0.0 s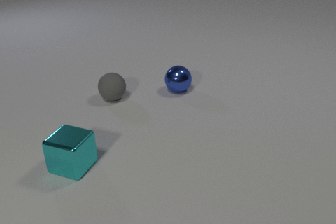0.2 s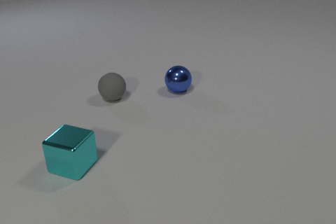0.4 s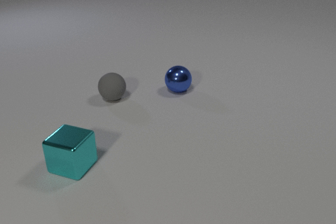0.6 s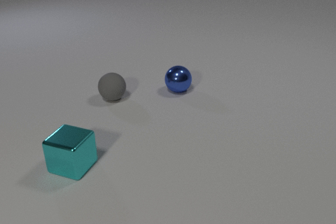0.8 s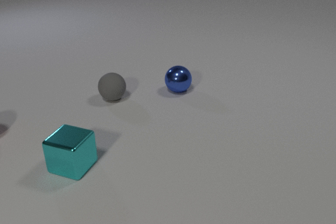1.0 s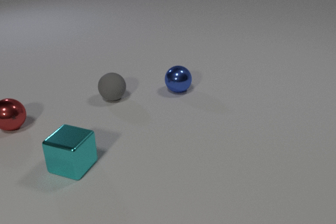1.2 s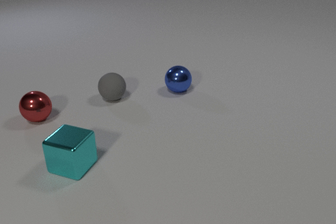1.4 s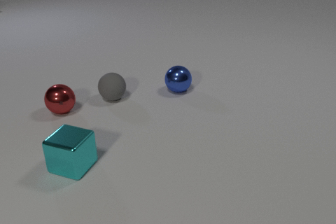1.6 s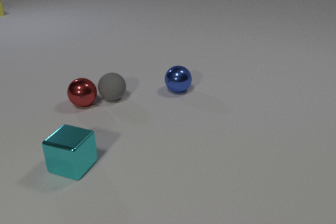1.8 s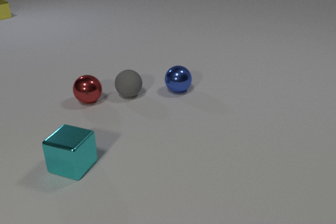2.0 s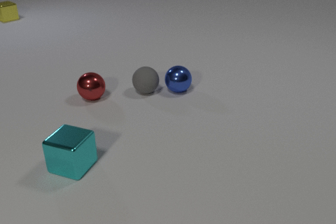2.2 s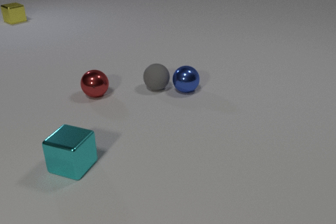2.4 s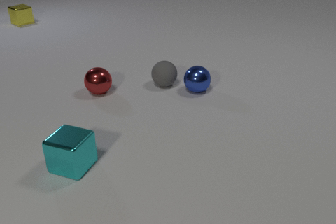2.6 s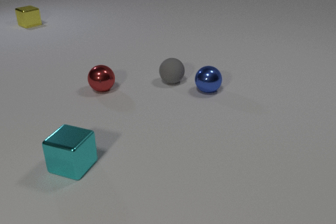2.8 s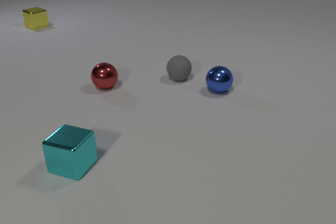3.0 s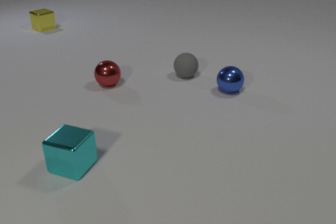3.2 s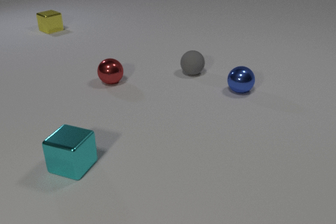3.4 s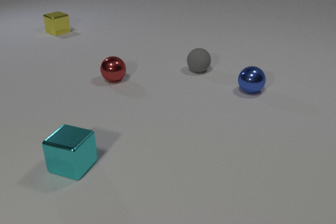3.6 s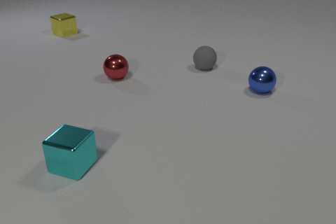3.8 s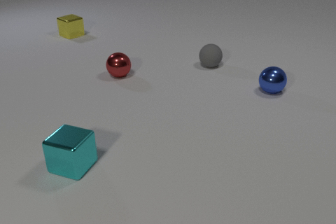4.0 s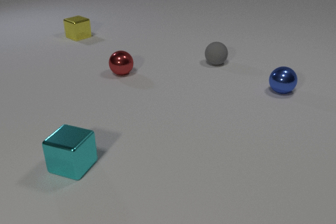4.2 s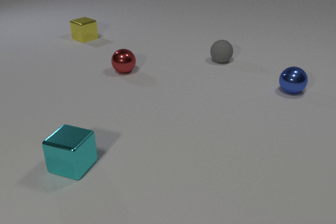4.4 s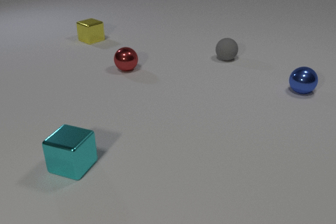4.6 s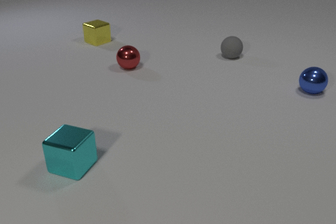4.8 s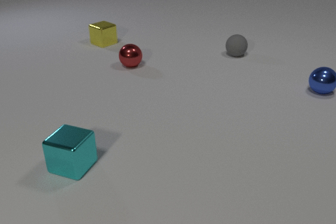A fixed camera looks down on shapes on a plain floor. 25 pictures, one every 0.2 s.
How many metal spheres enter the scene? 1.
How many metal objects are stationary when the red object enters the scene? 2.
What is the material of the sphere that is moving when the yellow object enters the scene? metal.
0.0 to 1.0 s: The red metal sphere comes in at the left edge, rolls to the right.
1.0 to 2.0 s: The red metal sphere rolls to the right and away from the camera. The gray rubber sphere rolls to the right. The yellow metal cube comes in at the left edge, slides toward the camera and to the right. The red metal sphere and the gray rubber sphere collide.
2.0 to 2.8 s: The red metal sphere rolls away from the camera and to the right. The gray rubber sphere rolls to the right and away from the camera. The blue metal sphere rolls to the right. The yellow metal cube slides toward the camera and to the right. The gray rubber sphere and the blue metal sphere collide.
2.8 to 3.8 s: The red metal sphere rolls away from the camera and to the right. The gray rubber sphere rolls away from the camera and to the right. The blue metal sphere rolls to the right. The yellow metal cube slides toward the camera and to the right.
3.8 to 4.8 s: The red metal sphere rolls away from the camera and to the right. The gray rubber sphere rolls away from the camera and to the right. The blue metal sphere rolls to the right. The yellow metal cube slides to the right and toward the camera.
